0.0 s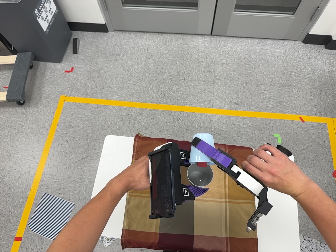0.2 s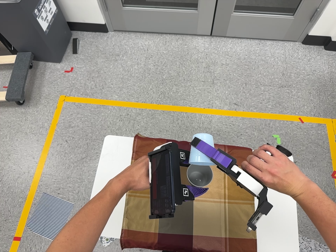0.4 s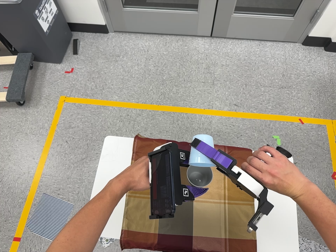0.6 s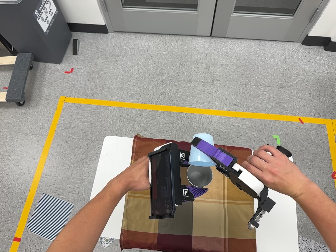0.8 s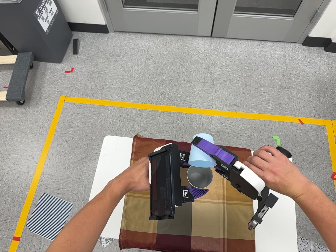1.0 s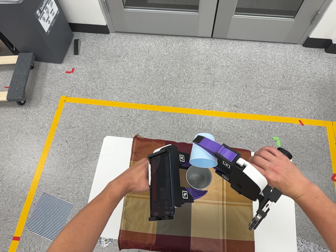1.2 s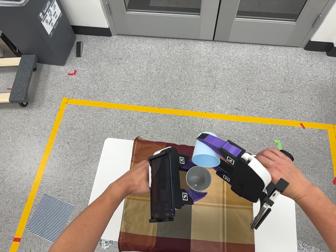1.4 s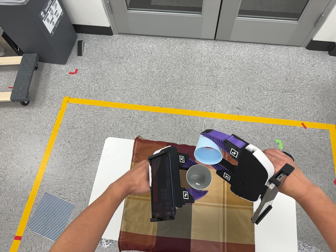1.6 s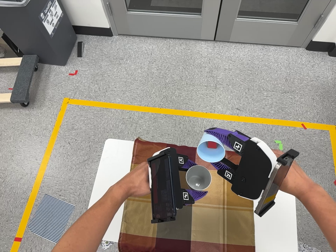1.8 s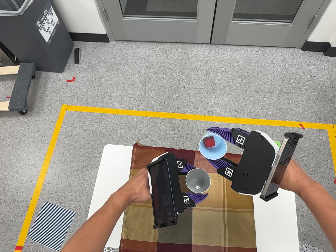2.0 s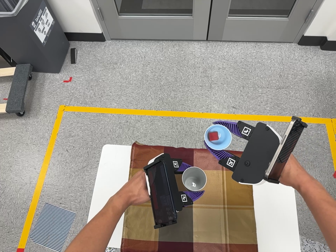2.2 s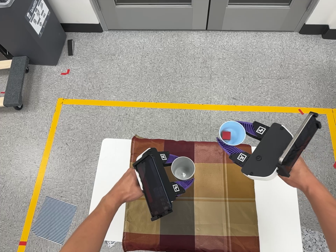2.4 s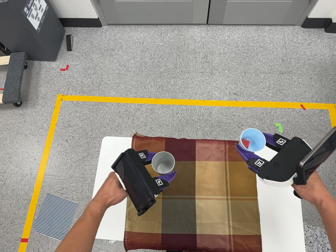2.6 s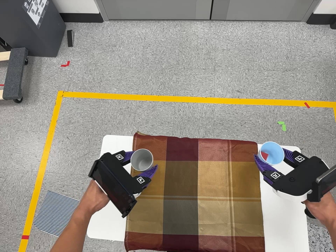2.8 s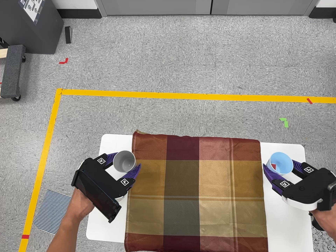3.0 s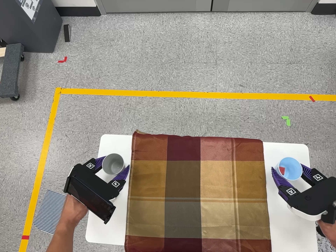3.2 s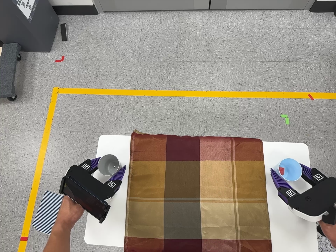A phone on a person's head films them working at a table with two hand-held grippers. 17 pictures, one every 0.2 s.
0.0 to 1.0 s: The camera keeps its place and its aim.
1.0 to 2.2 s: The camera shifts only a little, or ends up much as it began.
2.2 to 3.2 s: The camera travels forward and toward the top of its view, about 10 cm, so what stands in front looms larger.
The film runs backward here.
